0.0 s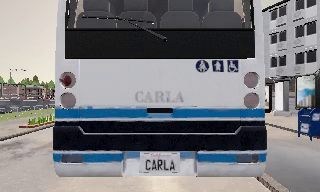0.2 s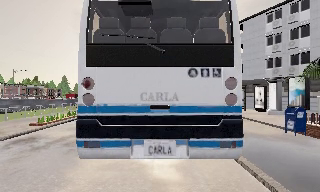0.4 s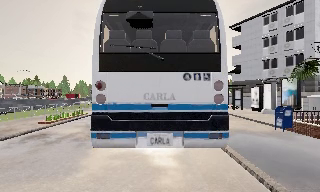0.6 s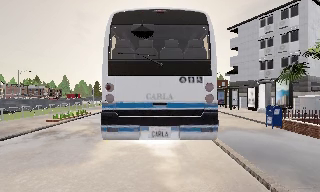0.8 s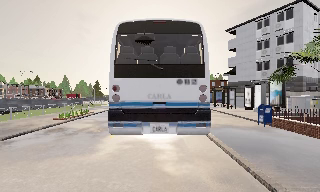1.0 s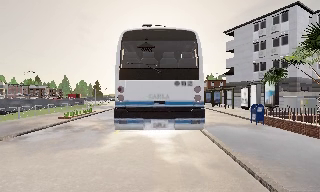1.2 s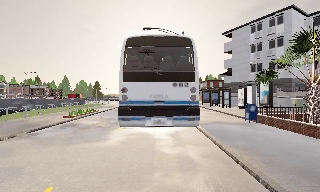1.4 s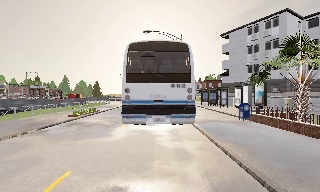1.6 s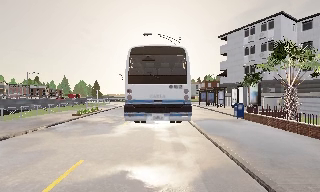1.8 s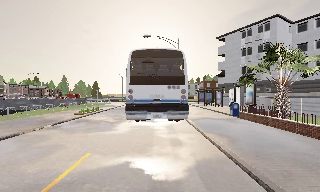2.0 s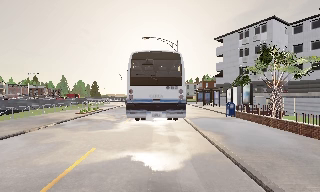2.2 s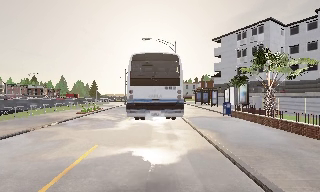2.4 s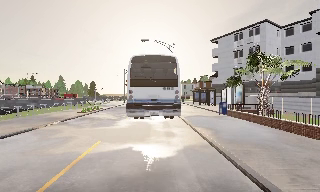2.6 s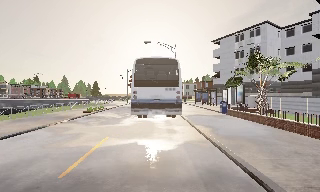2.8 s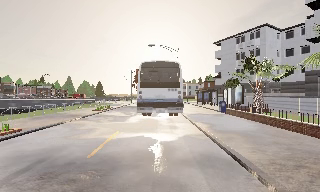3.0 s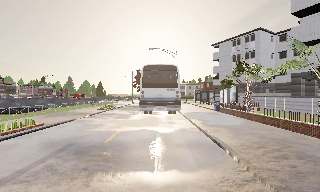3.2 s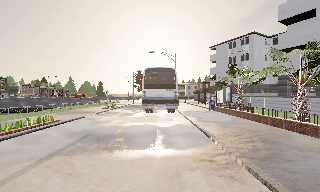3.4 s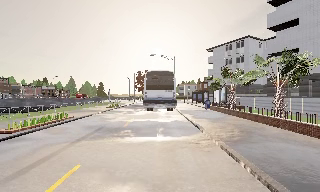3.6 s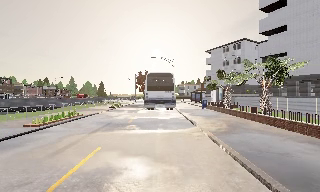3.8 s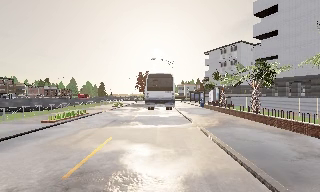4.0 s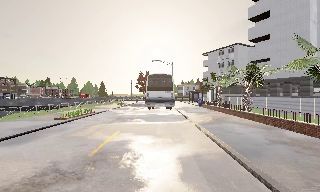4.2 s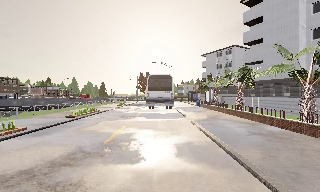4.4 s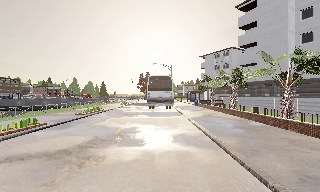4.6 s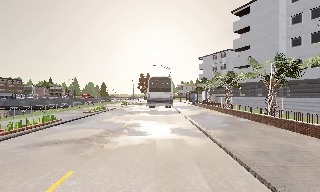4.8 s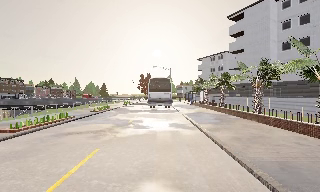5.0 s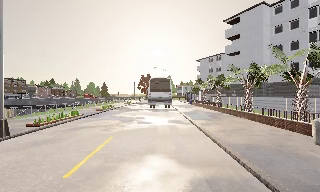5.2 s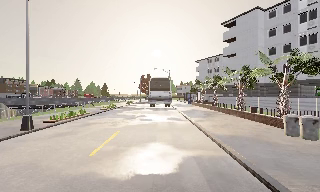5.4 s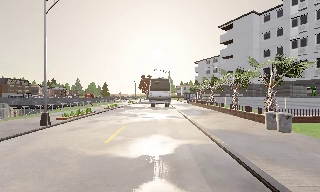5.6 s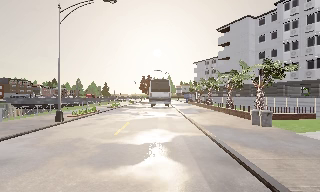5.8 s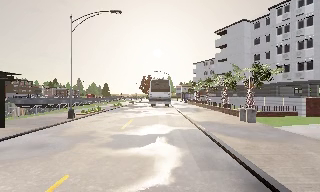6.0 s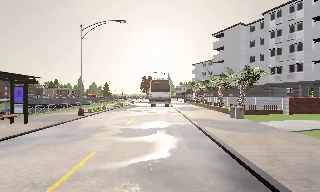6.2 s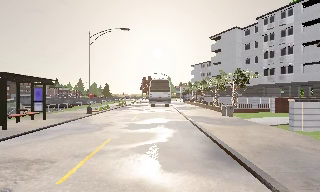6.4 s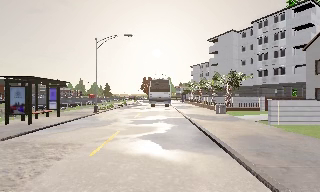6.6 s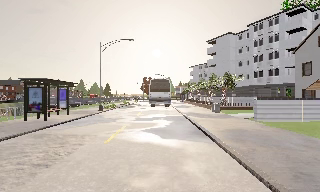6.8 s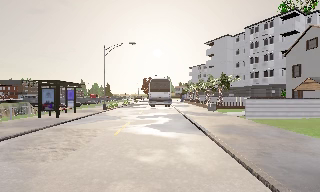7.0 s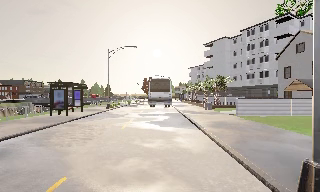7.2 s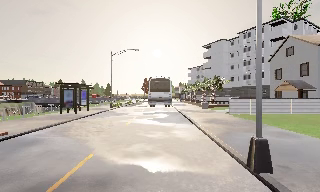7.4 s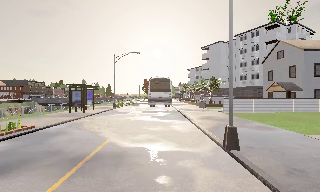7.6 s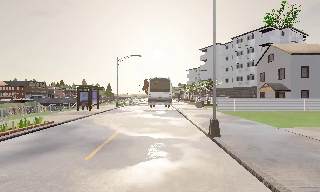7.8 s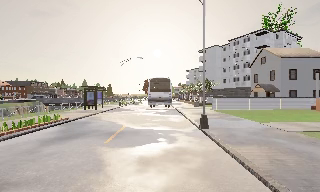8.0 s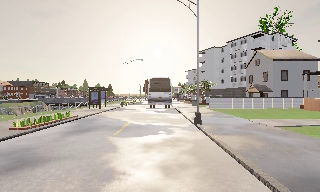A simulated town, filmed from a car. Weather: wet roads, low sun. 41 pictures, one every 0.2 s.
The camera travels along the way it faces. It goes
backward.
0.0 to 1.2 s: The camera travels backward, about 4 m, so what stands in front gets smaller.
1.2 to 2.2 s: The camera travels backward, about 2.5 m, so what stands in front gets smaller. It loses speed.
2.2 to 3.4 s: The camera travels backward, about 7 m, so what stands in front gets smaller. It gains speed.
3.4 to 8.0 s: The camera travels backward, about 30 m, so what stands in front gets smaller.
The film runs backward here.
